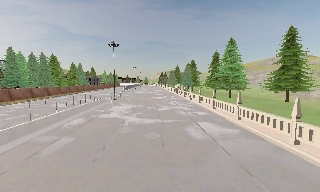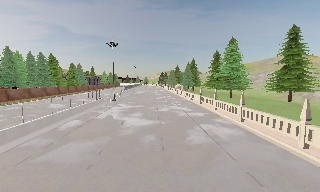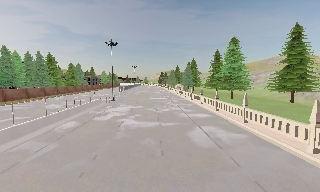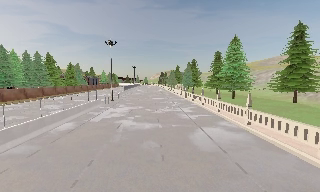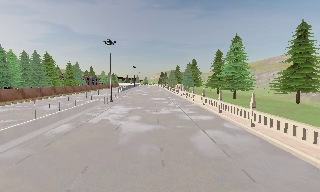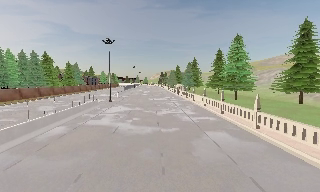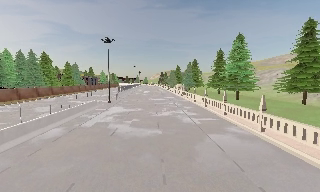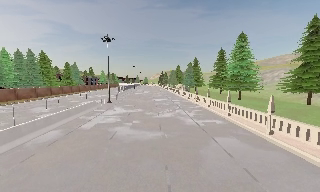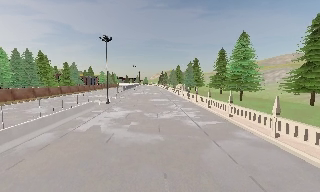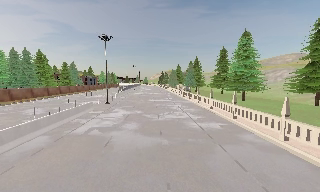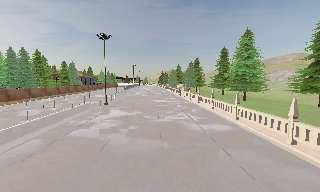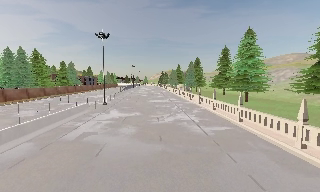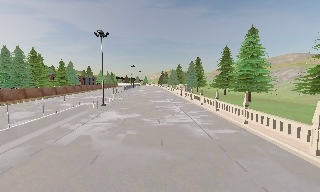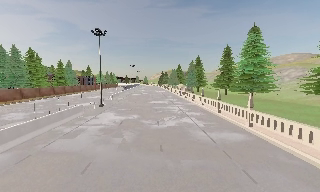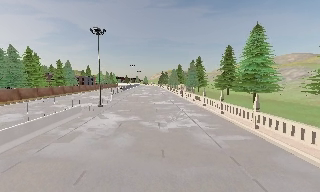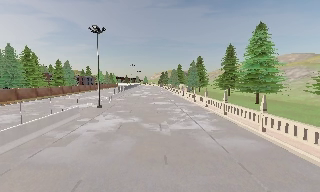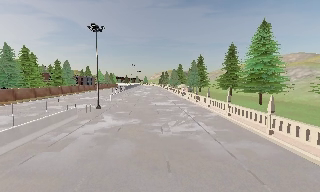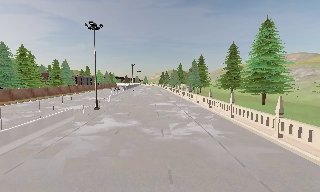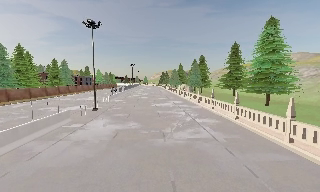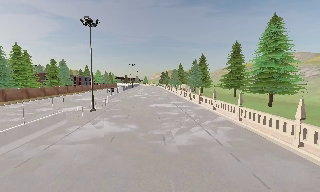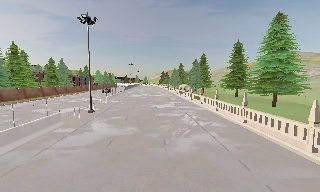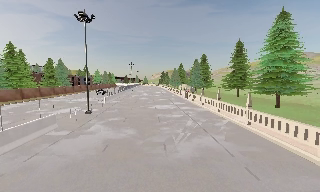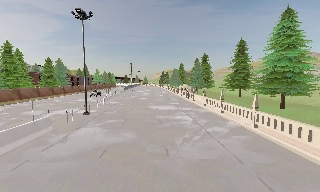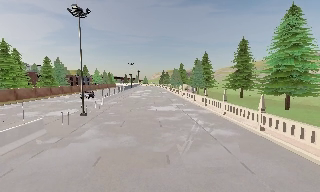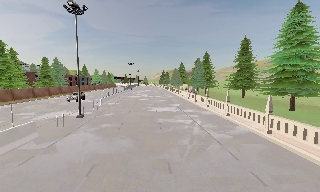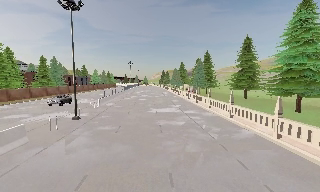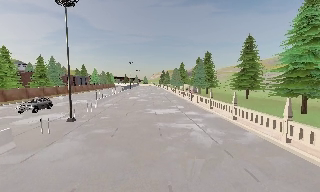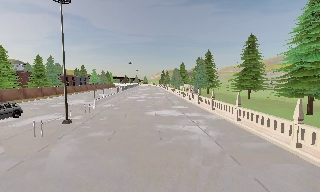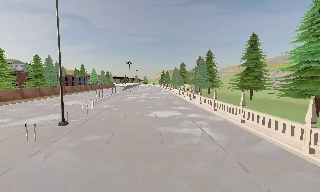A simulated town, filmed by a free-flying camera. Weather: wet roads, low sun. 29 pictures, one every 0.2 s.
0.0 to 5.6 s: The camera travels forward, about 20 m, so what stands in front looms larger.
The film runs forward here.
